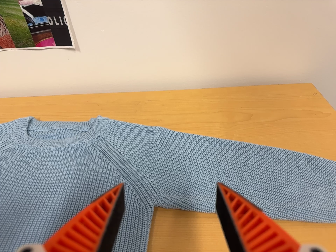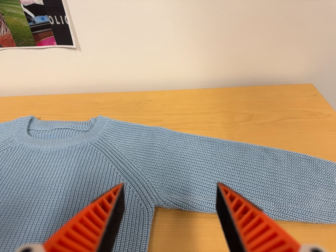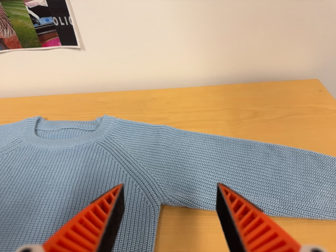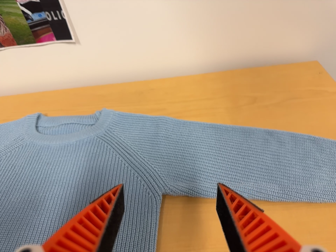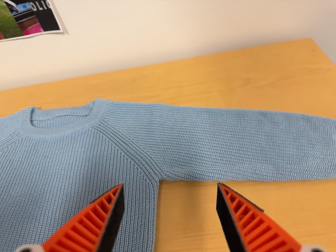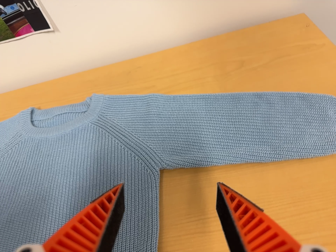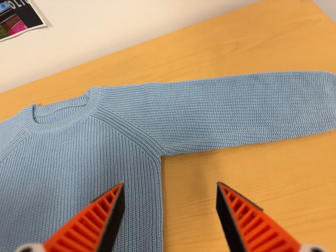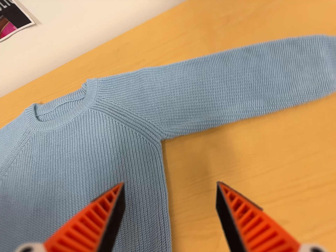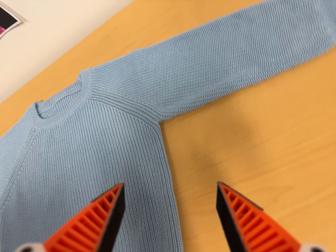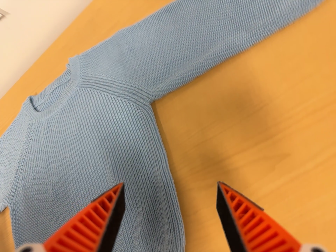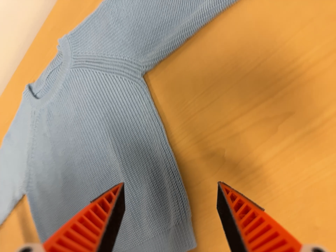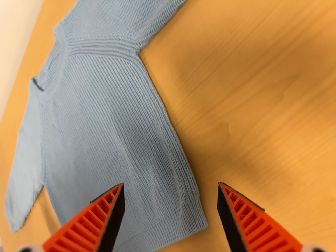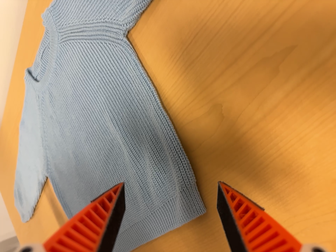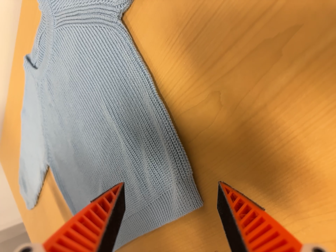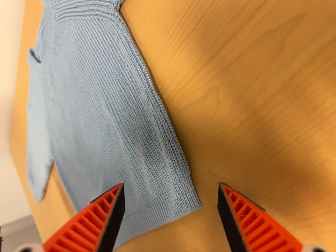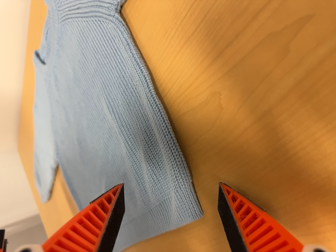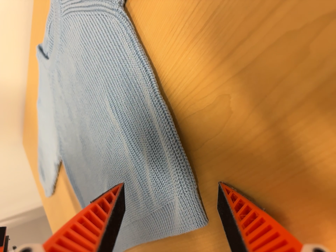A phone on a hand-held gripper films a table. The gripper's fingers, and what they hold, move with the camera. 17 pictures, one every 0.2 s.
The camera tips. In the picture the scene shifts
upward.
The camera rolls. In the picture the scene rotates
counterclockwise.
0.0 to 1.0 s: The camera's aim tips toward the bottom of its view by about 10 degrees, and the scene shifts upward. It rolls about its line of sight by about 10 degrees, and the scene rotates counterclockwise.
1.0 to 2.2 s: The camera pans to its left by about 15 degrees. It travels to its right, about 14 cm. Its aim tips toward the bottom of its view by about 25 degrees, and the scene shifts upward. It rolls about its line of sight by about 35 degrees, and the scene rotates counterclockwise.
2.2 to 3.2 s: The camera travels forward and to its right, about 9 cm, so what stands in front looms larger. Its aim tips toward the bottom of its view by about 10 degrees, and the scene shifts upward.
The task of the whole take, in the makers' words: fold up.
The film runs forward here.
